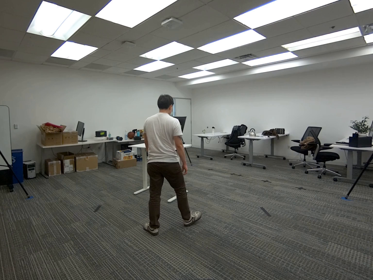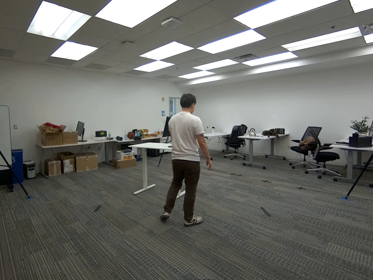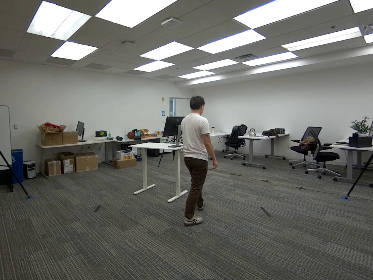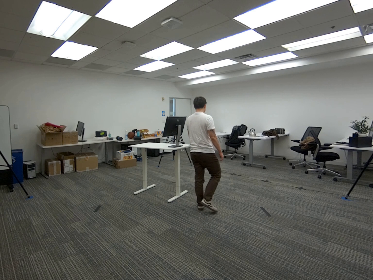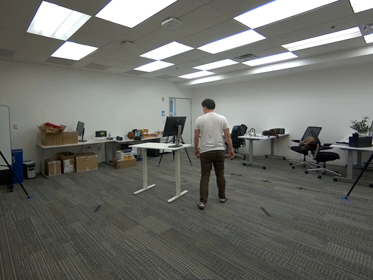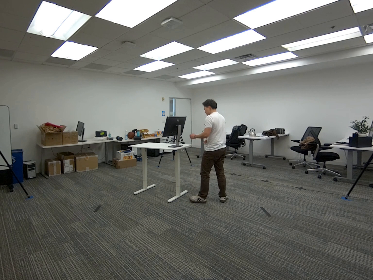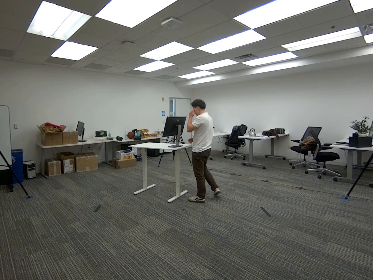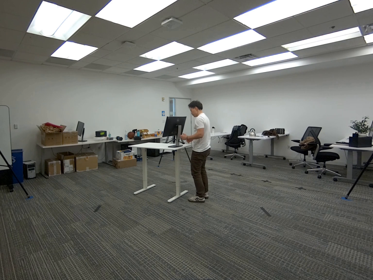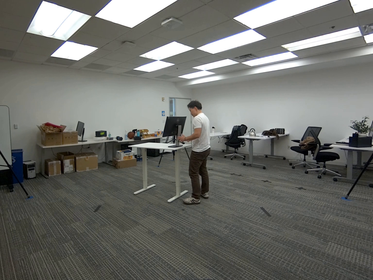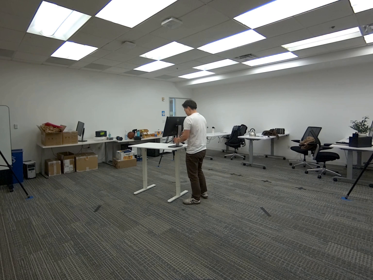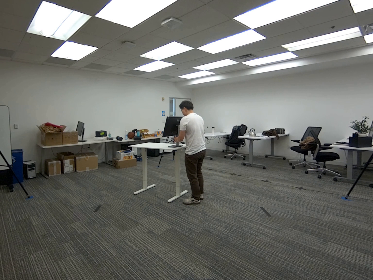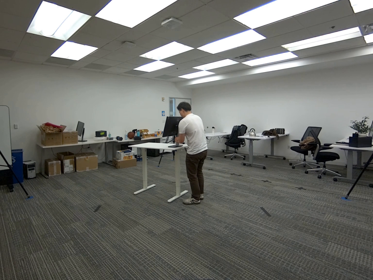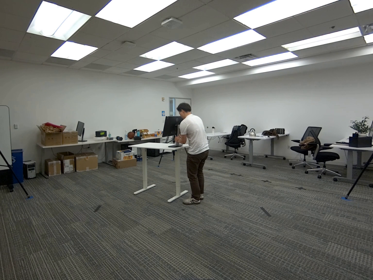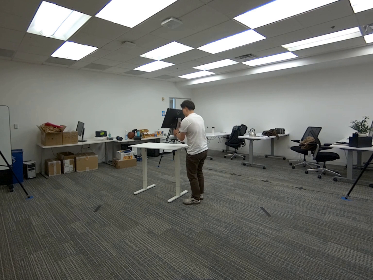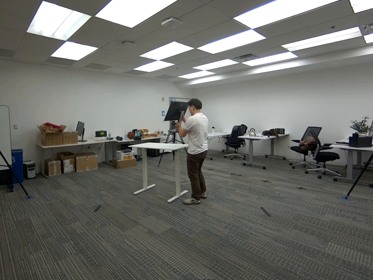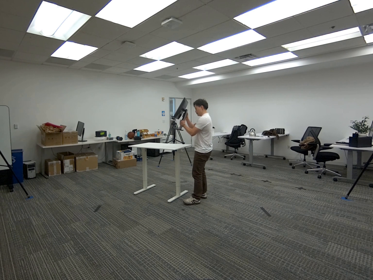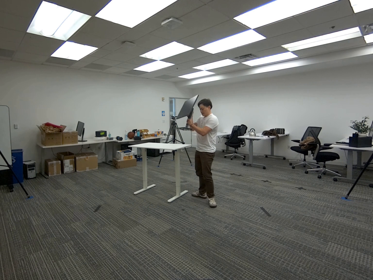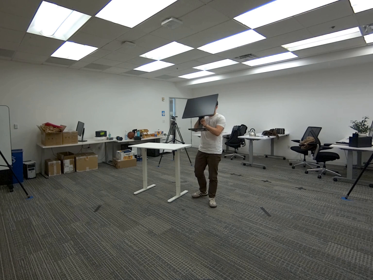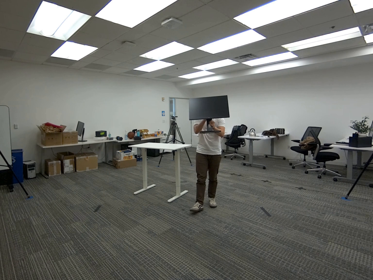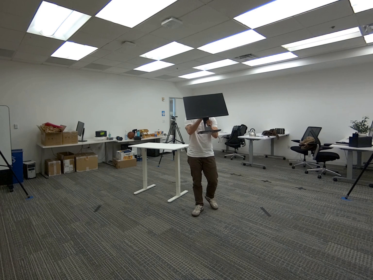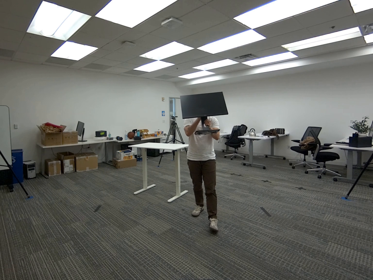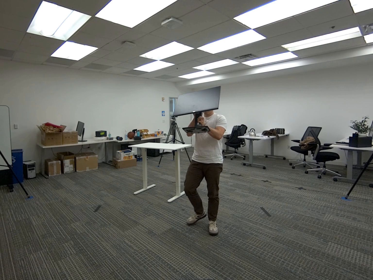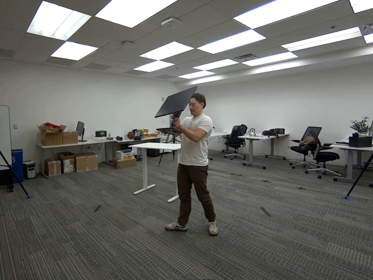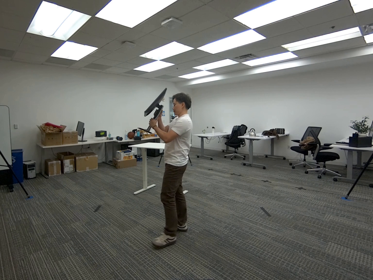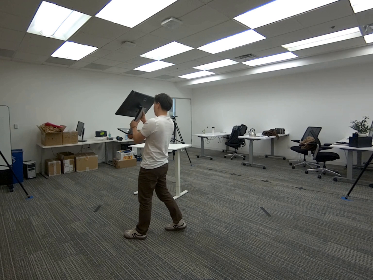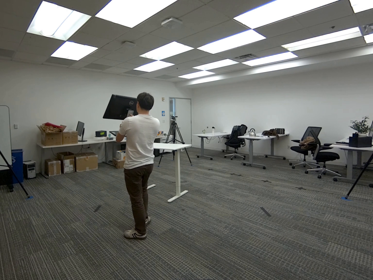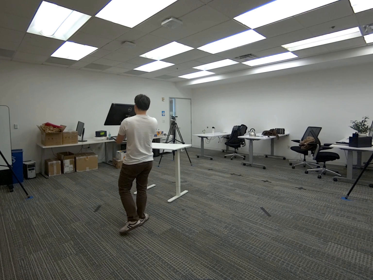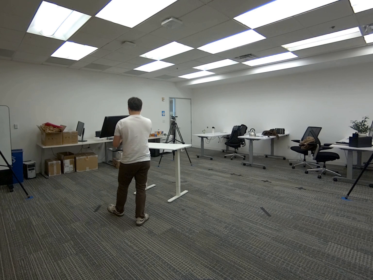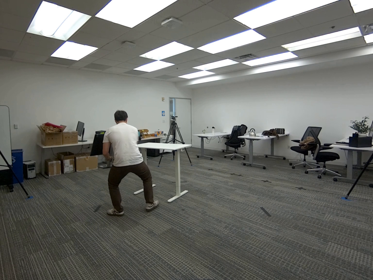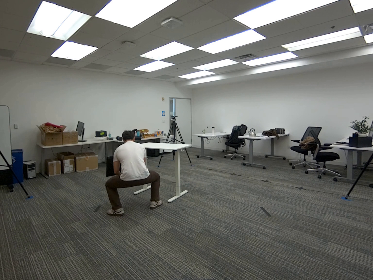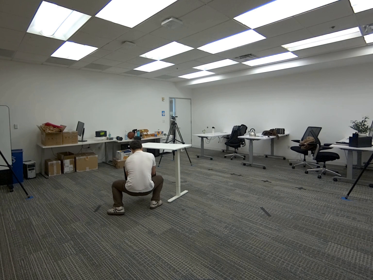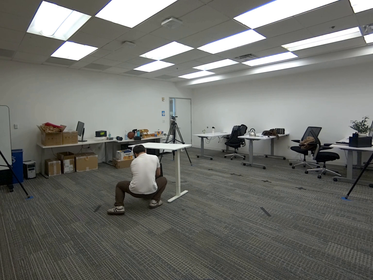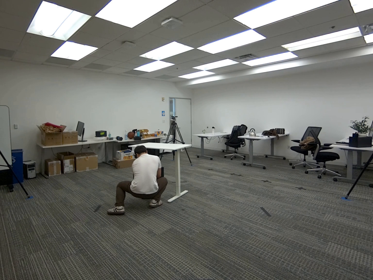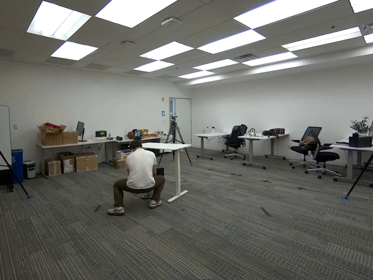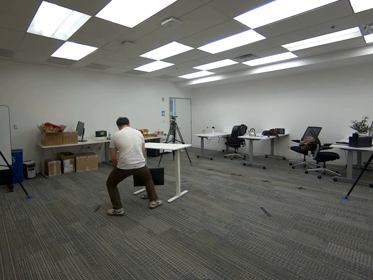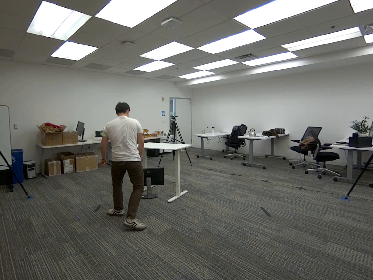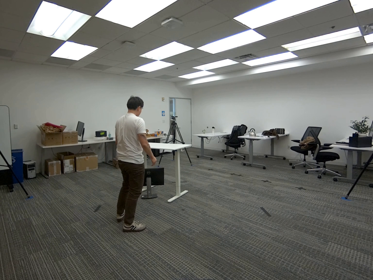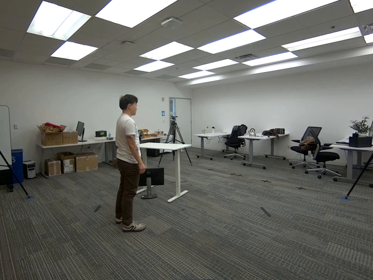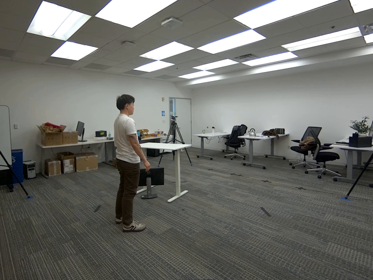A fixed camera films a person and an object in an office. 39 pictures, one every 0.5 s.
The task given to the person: Walk over to the monitor on the white desk and pick up from the base using both hands. Place on the monitor on the ground.
